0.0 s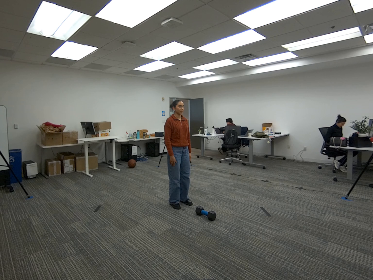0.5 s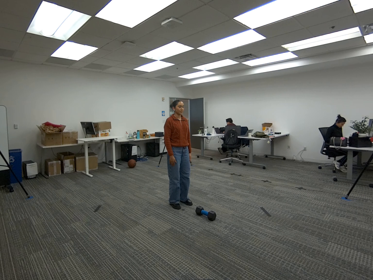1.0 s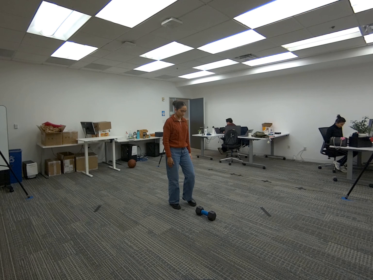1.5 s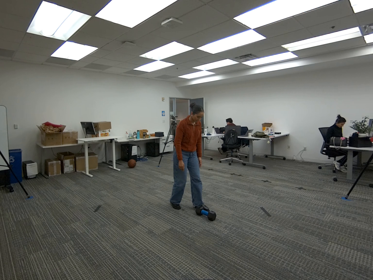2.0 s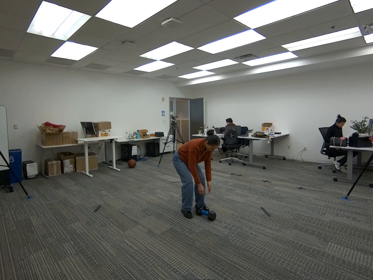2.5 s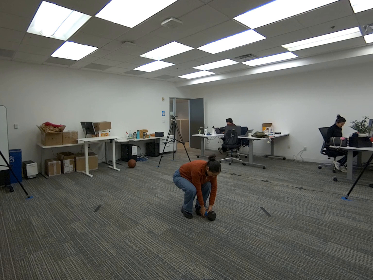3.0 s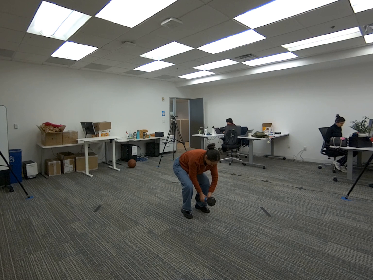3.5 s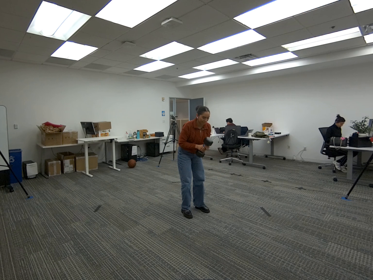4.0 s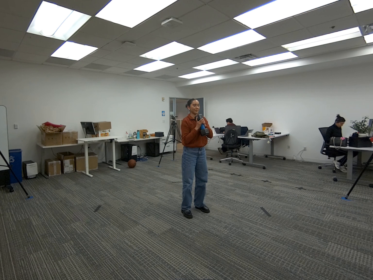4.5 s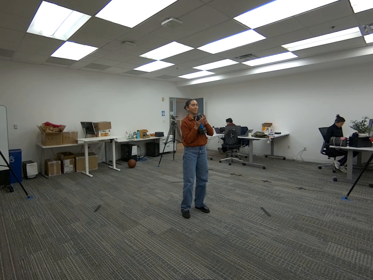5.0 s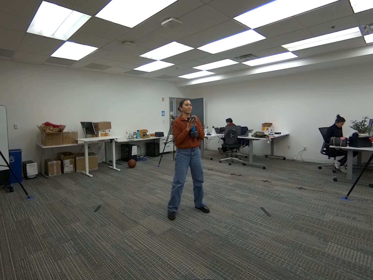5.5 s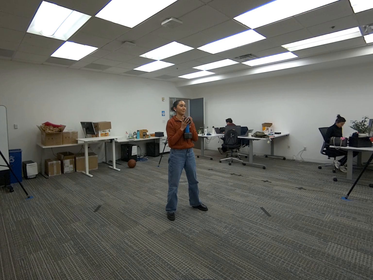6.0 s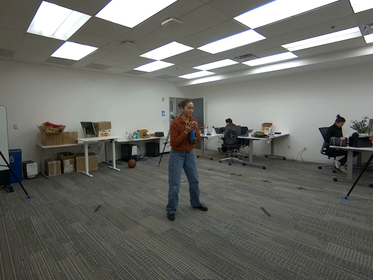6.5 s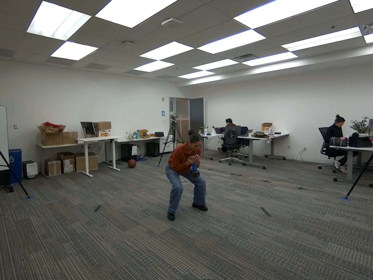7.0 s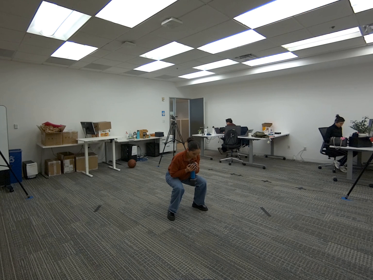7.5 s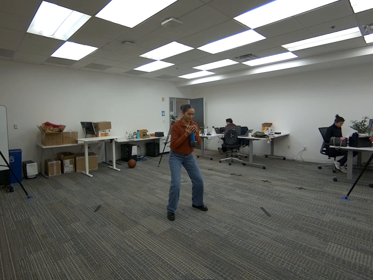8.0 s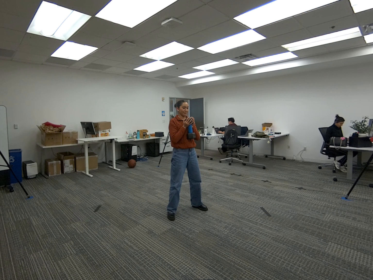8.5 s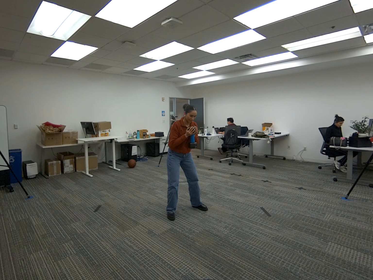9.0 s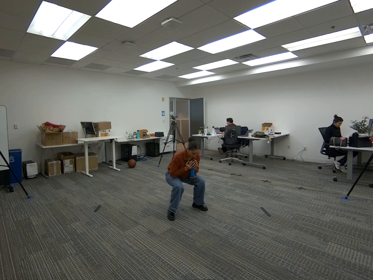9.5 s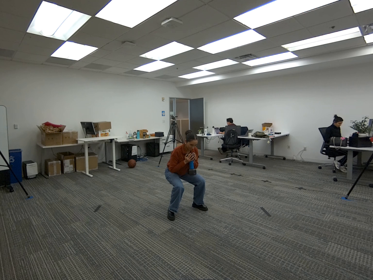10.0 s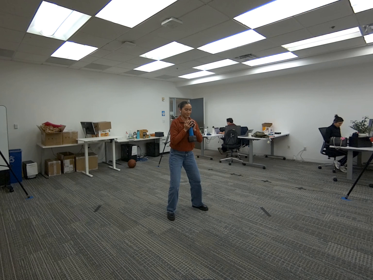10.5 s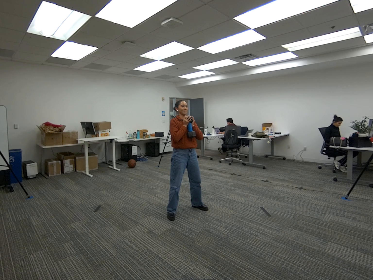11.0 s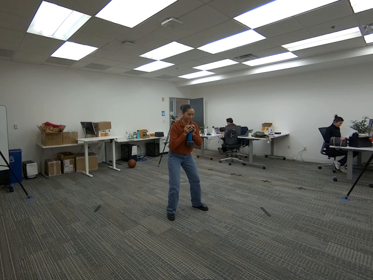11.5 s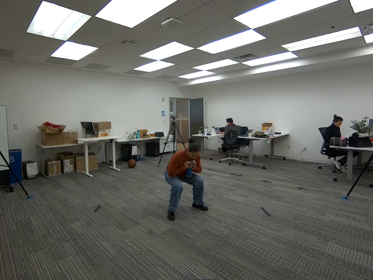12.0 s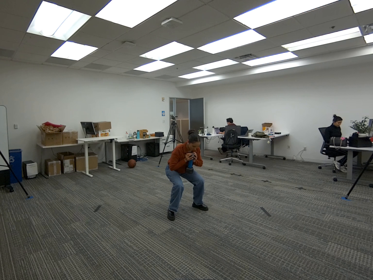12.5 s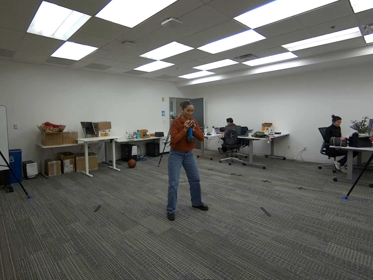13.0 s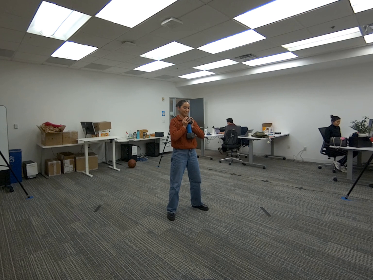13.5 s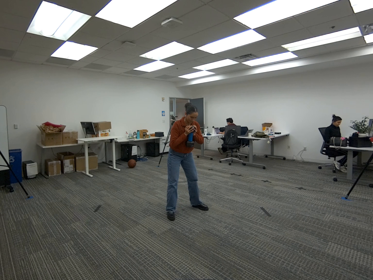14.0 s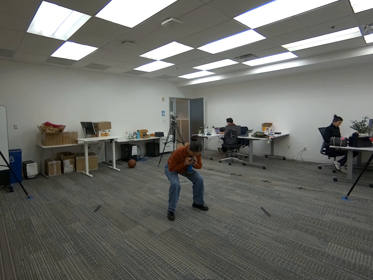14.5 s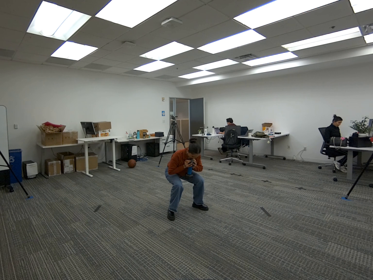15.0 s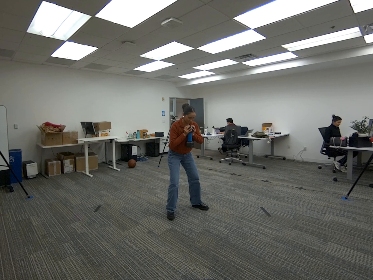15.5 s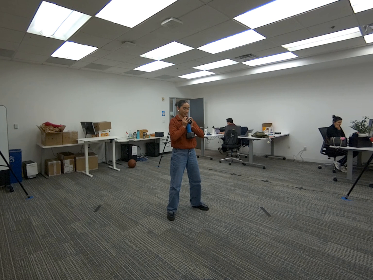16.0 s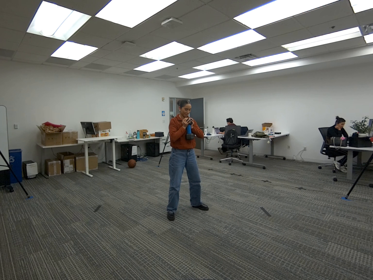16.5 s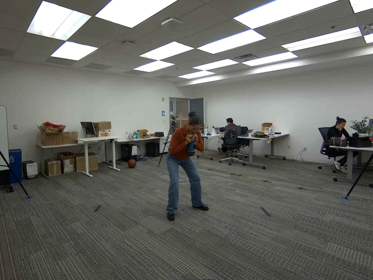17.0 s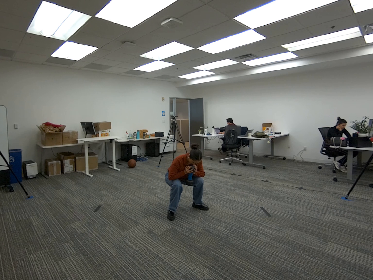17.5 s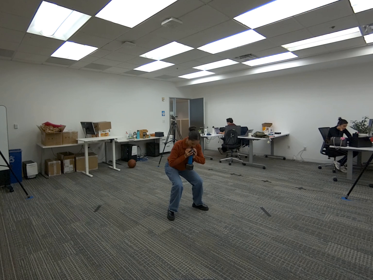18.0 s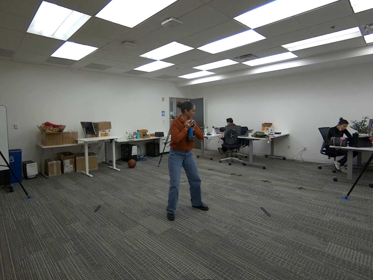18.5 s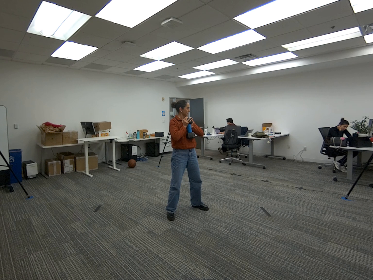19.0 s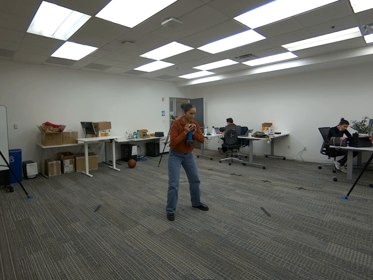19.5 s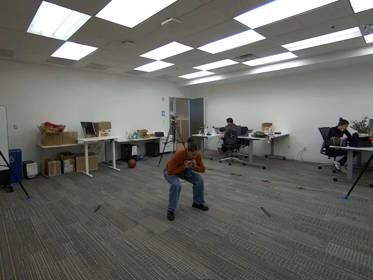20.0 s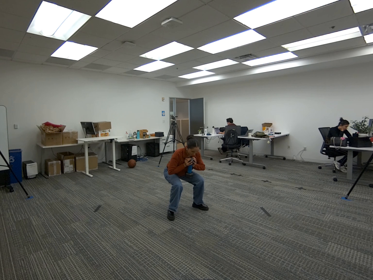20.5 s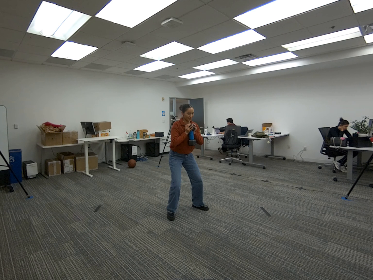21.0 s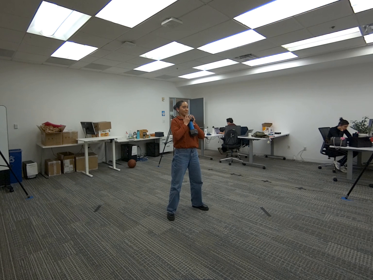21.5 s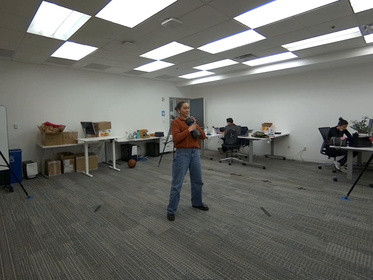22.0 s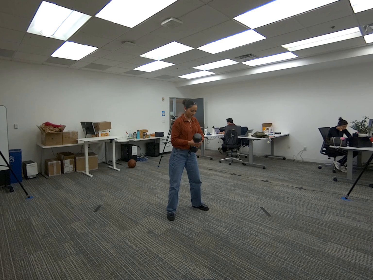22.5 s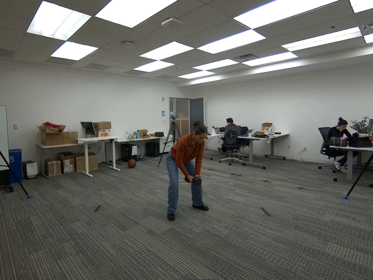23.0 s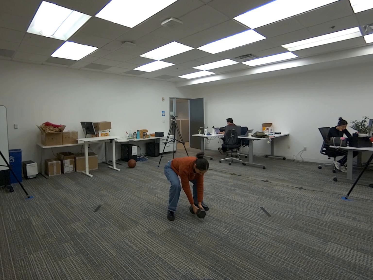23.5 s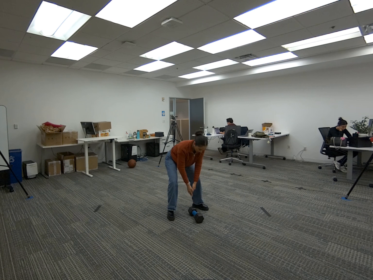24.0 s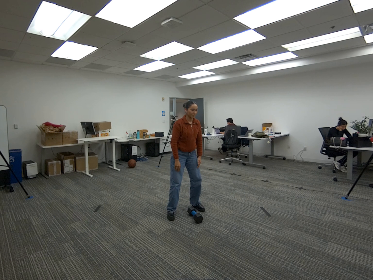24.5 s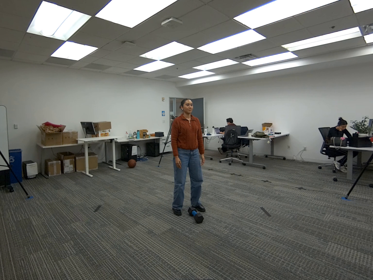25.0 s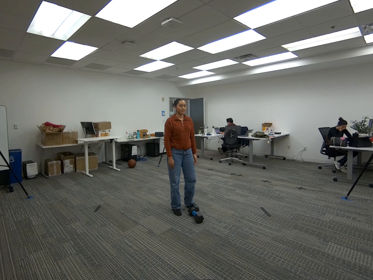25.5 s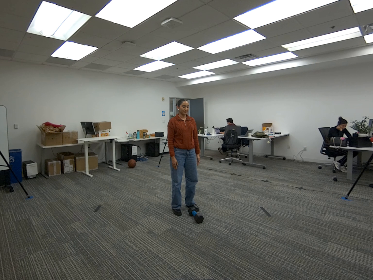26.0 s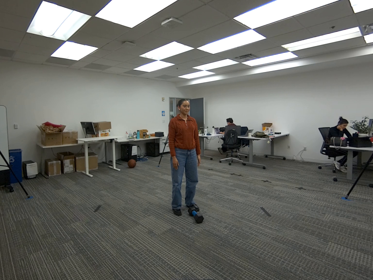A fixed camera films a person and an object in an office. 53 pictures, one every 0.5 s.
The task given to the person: Walk to the dumbbell and grasp it with both hands. Lift it close to your body with your elbows flexed and keep your arms steady. Lower your body into a squat by bending your knees, then extend your legs to return to a standing position. Continue repeating the squat while holding the dumbbell close to your body. When you are finished, carefully place the dumbbell back on the ground.
